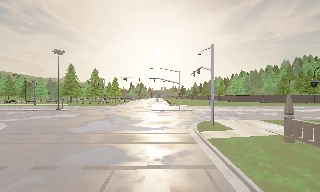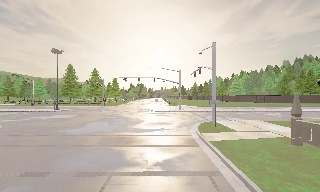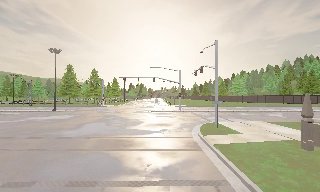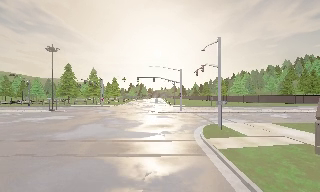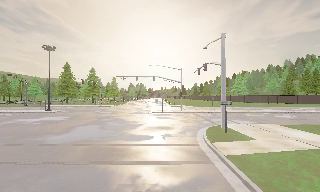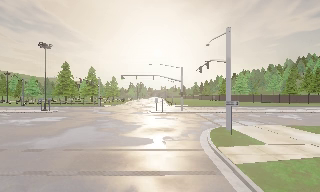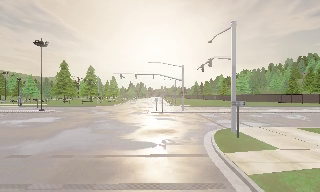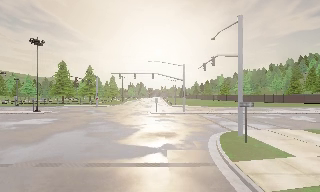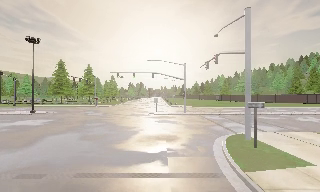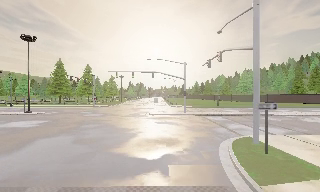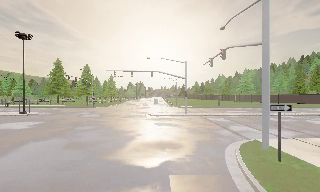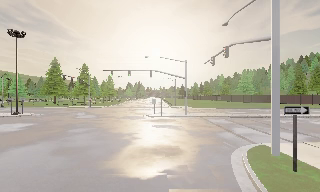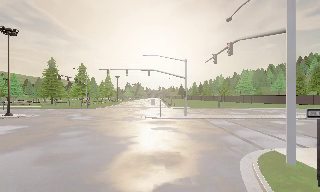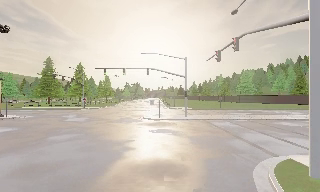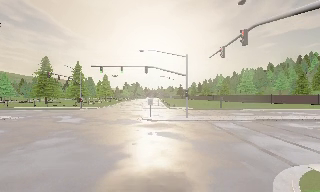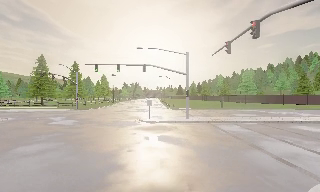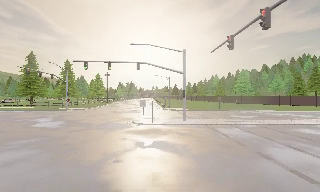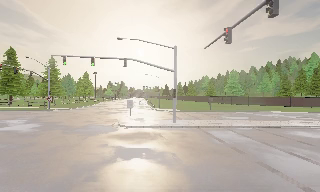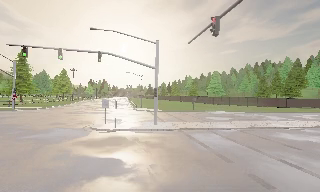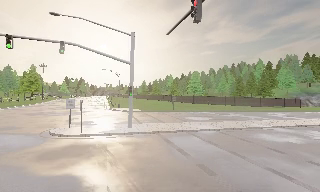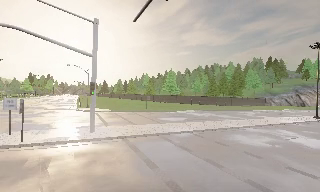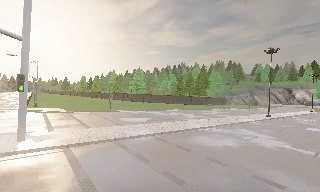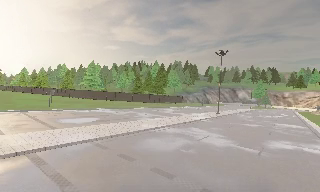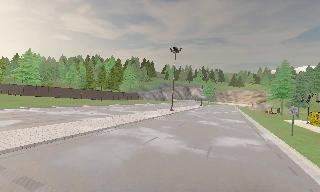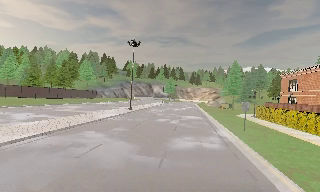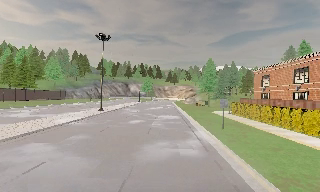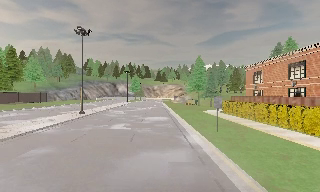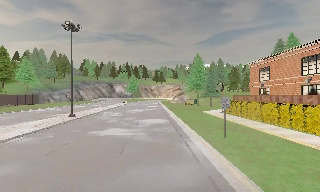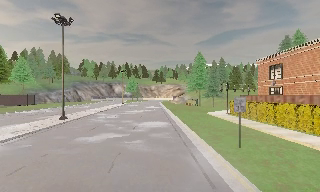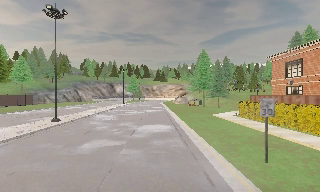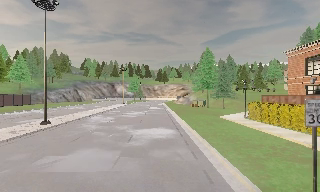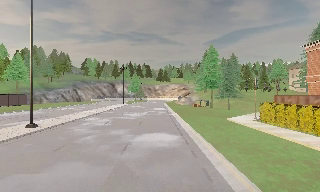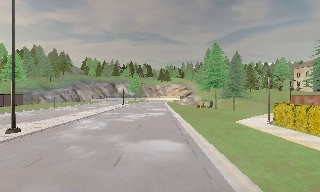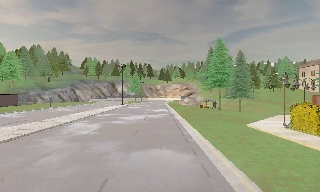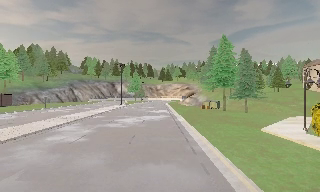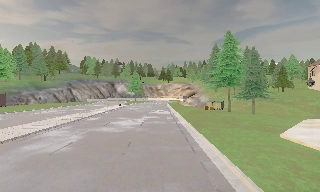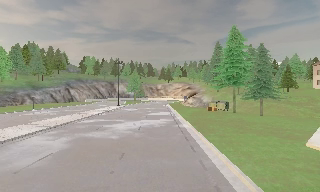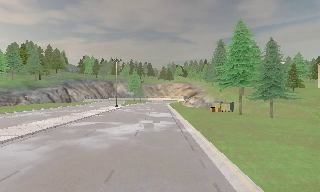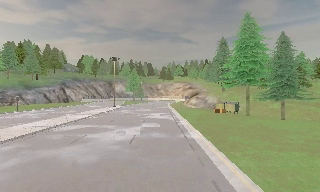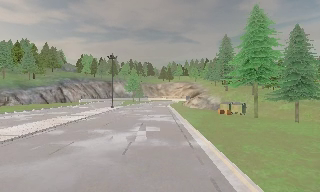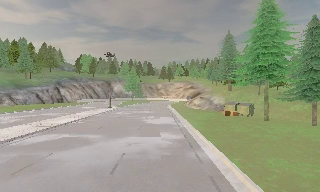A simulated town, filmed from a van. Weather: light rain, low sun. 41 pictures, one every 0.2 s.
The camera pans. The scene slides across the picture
to the left.
The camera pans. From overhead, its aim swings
clockwise.
0.0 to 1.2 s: The camera travels forward, about 4.5 m, so what stands in front looms larger. It gains speed.
1.2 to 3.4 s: The camera travels forward, about 11 m, so what stands in front looms larger.
3.4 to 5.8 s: The camera pans to its right, which is clockwise from overhead, by about 85 degrees. It travels forward, about 20 m.
5.8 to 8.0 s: The camera travels forward, about 20 m, so what stands in front looms larger.
The film runs forward here.
